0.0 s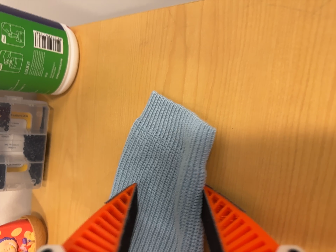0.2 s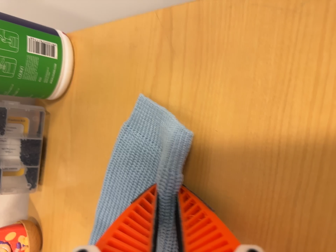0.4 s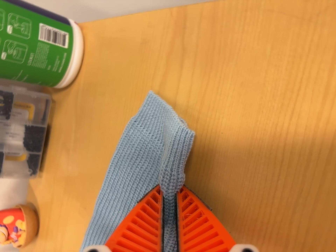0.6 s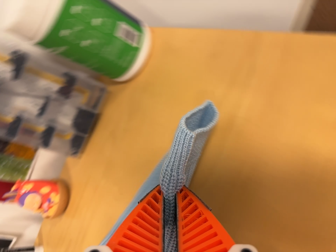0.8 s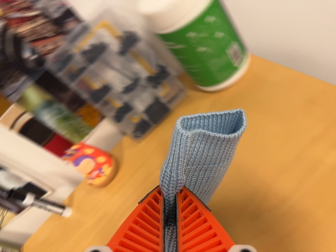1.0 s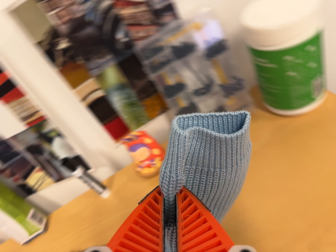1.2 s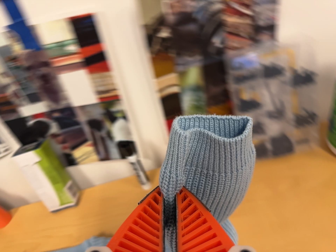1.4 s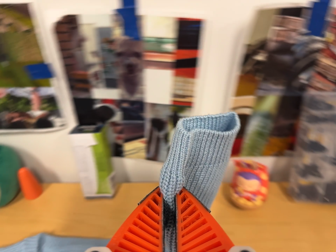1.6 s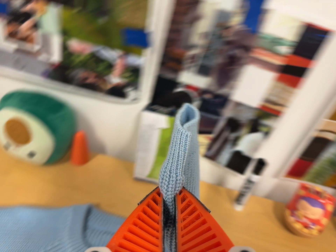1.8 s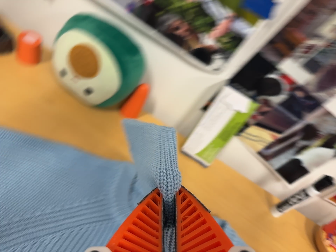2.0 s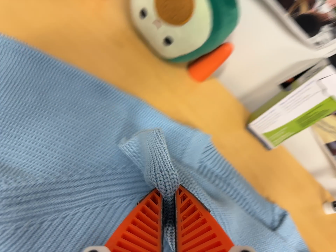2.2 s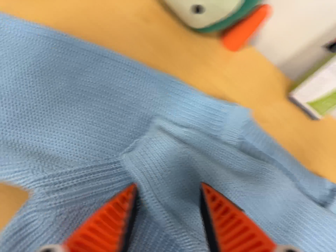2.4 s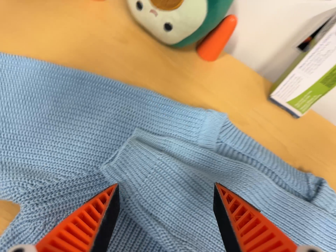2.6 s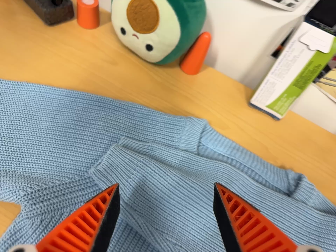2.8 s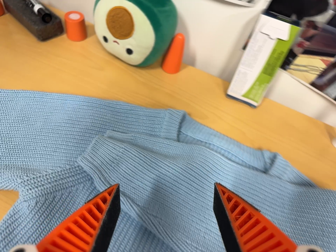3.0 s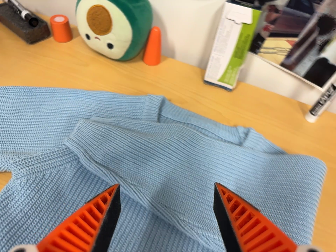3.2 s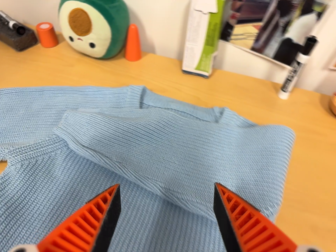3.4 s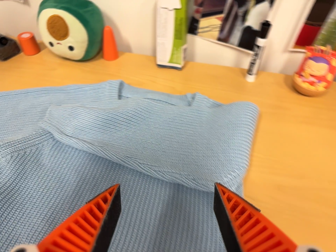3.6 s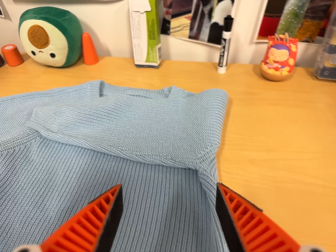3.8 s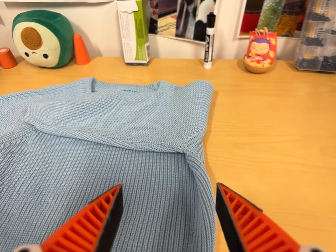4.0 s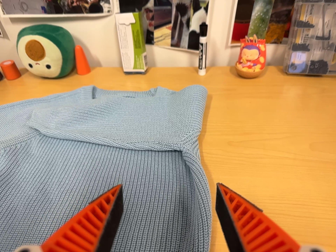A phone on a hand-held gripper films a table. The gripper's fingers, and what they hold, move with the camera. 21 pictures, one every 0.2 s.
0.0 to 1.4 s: The scene slides to the right, as the camera pans about 10 degrees to its left. It travels to its left, about 40 cm, so close, fixed things drift to the right. Its aim tips toward the top of its view by about 10 degrees, and the scene shifts downward. It rolls about its line of sight by about 85 degrees, and the scene rotates clockwise.
1.4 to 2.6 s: The camera pans to its left by about 15 degrees. It travels to its left, about 24 cm, so close, fixed things drift to the right. Its aim tips toward the bottom of its view by about 15 degrees, and the scene shifts upward. It rolls about its line of sight by about 30 degrees, and the scene rotates clockwise.
2.6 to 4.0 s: The camera travels toward the bottom of its view, backward and to its right, about 34 cm. Its aim tips toward the top of its view by about 15 degrees. It rolls about its line of sight by about 25 degrees, and the scene rotates counterclockwise.
The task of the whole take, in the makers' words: right arm across.
The film runs forward here.
